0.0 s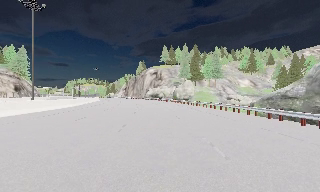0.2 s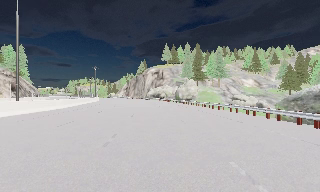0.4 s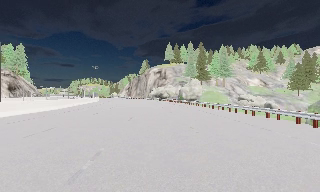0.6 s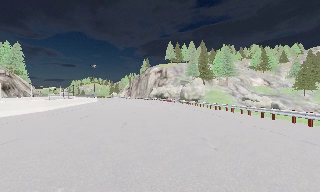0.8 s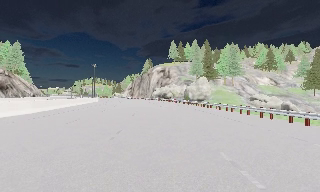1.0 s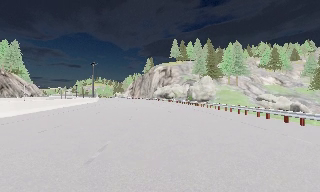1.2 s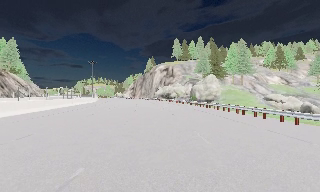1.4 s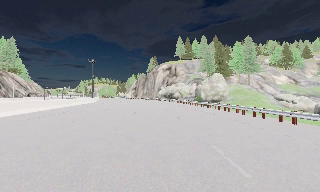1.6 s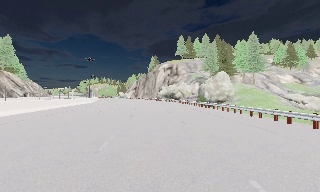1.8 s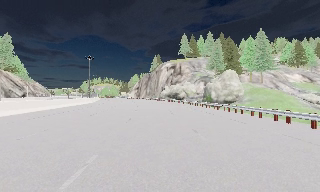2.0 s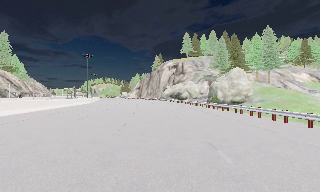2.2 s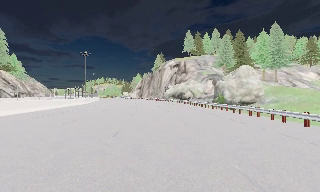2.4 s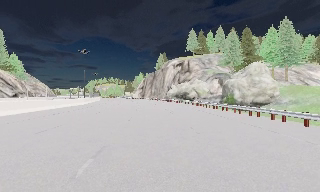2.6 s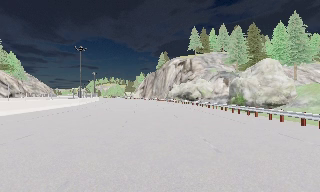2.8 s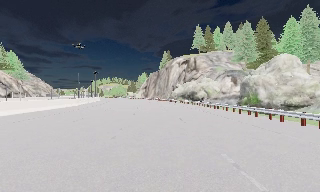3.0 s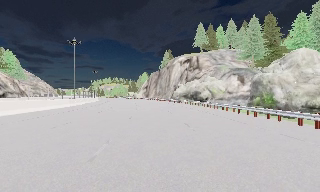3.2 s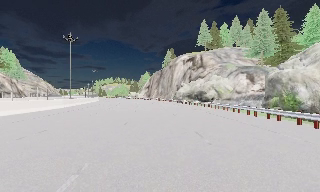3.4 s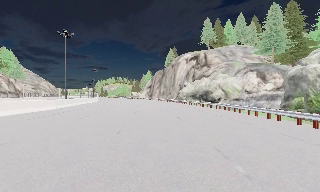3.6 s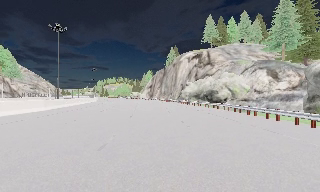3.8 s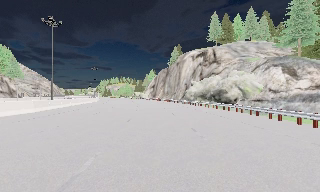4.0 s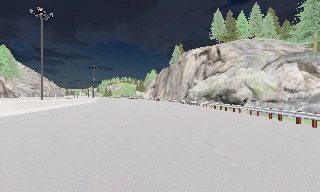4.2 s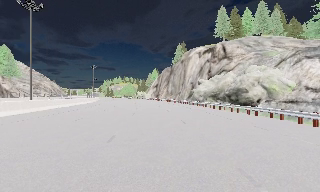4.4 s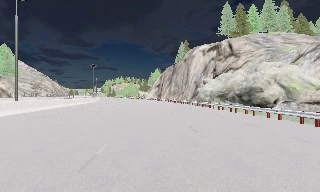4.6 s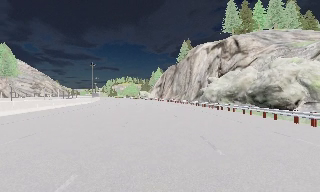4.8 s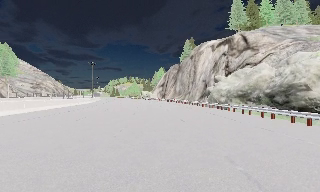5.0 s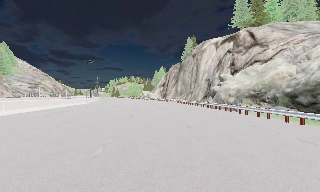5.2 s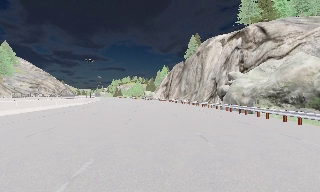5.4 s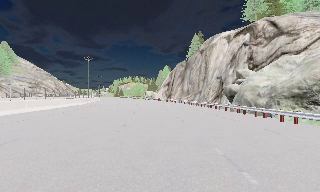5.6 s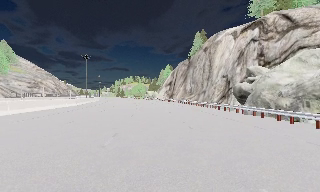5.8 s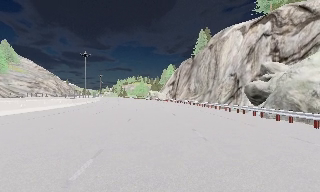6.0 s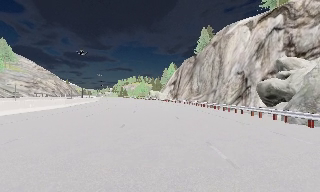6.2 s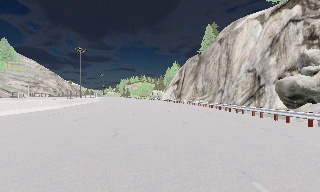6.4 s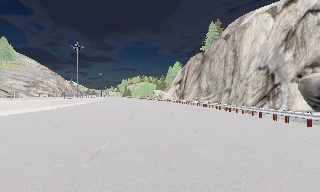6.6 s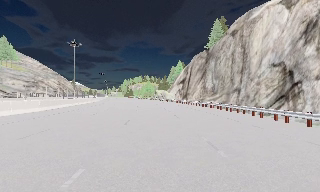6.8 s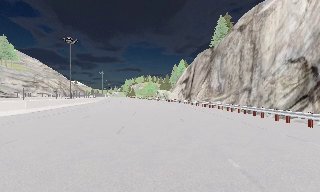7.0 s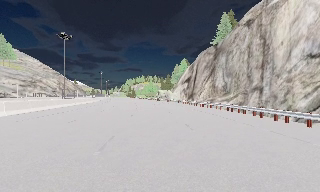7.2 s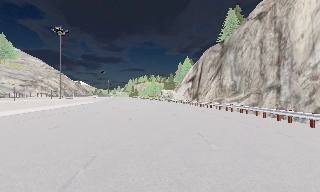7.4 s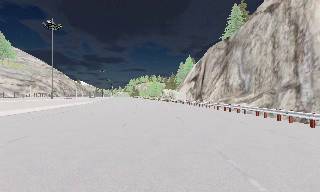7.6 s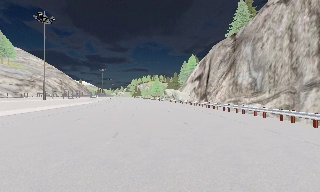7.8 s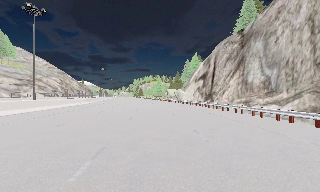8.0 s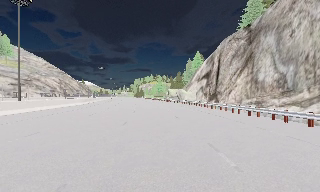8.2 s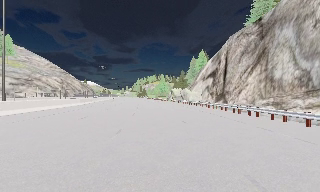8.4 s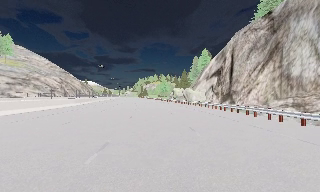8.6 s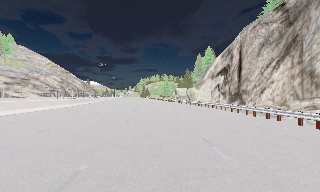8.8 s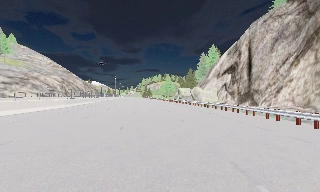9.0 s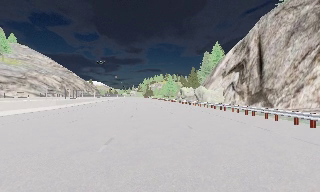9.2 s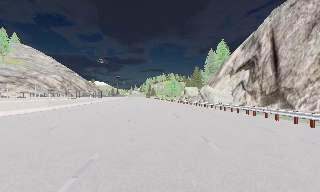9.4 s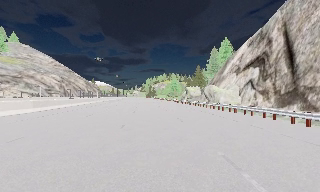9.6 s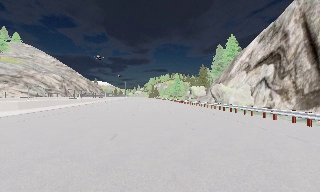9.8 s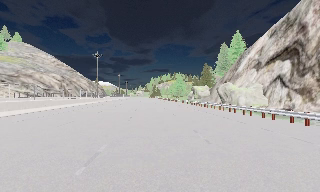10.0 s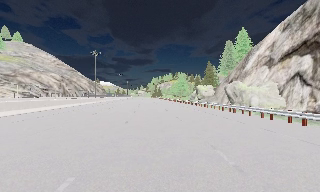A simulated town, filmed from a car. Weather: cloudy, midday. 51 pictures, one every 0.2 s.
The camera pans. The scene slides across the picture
to the right.
The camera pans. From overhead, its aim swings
counterclockwise.
0.0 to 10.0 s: The camera swings to its left by about 30 degrees, and the scene slides to the right. It travels forward, about 110 m.
The film runs forward here.
